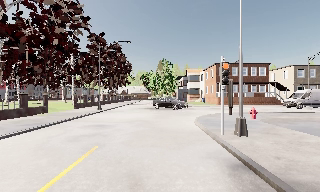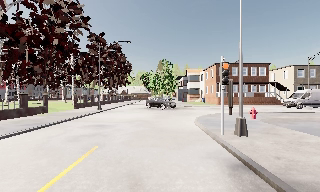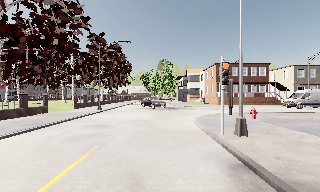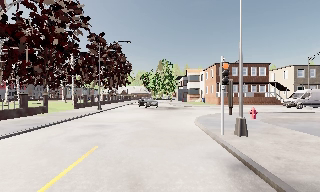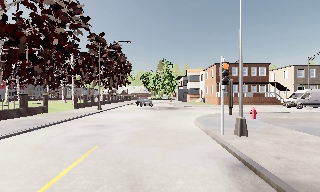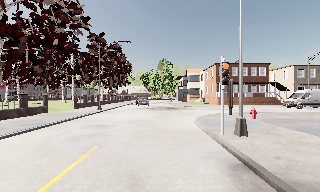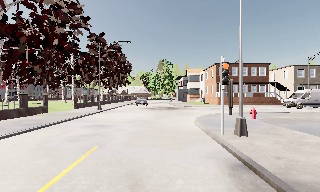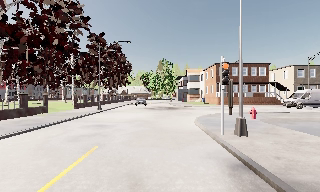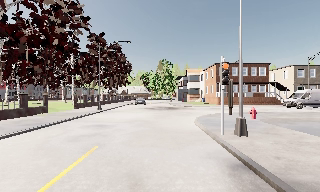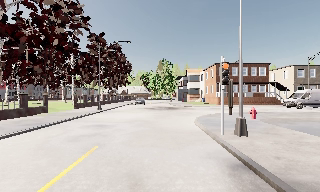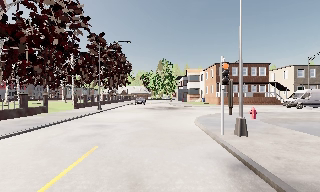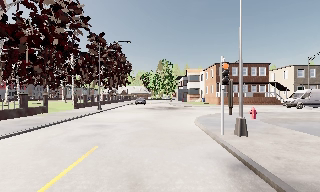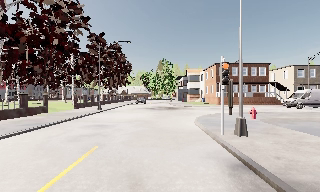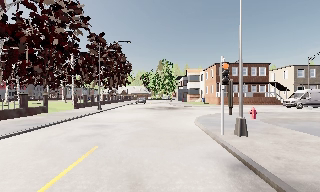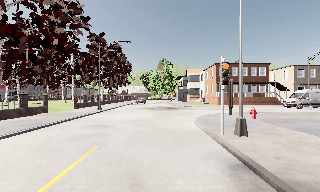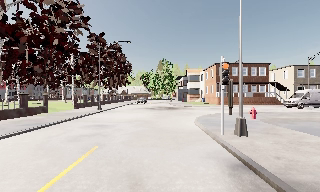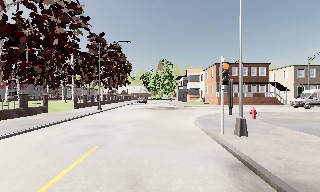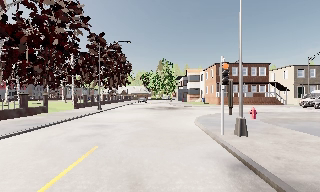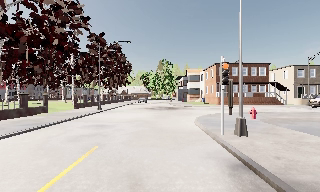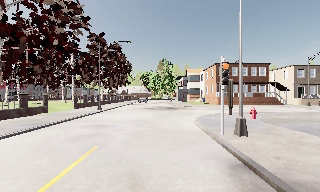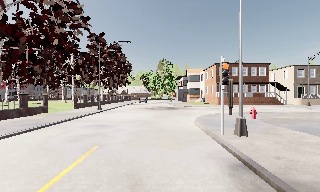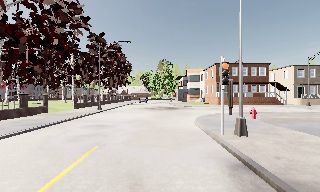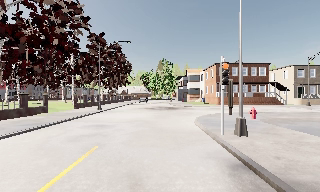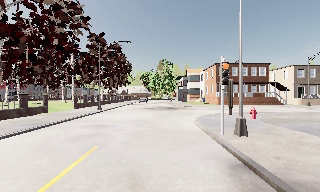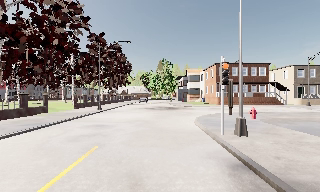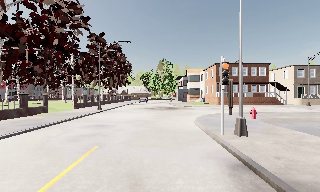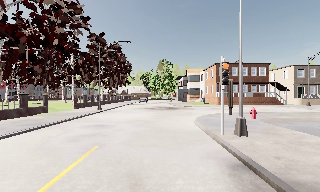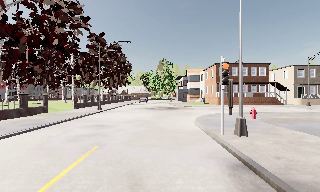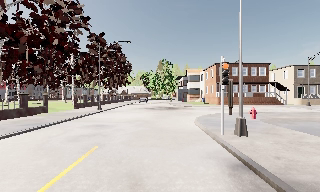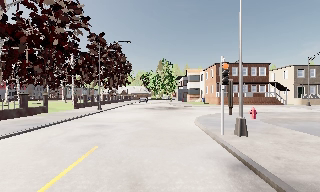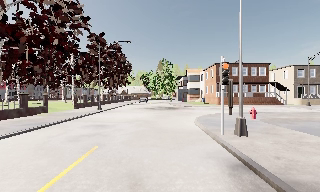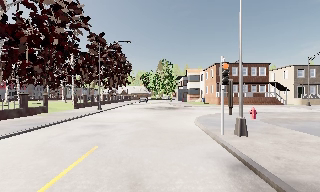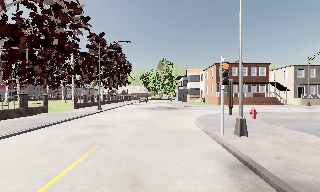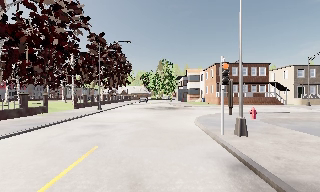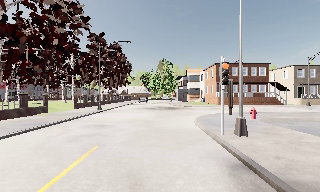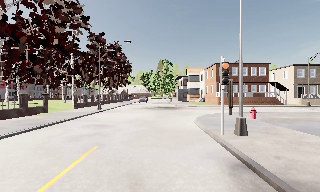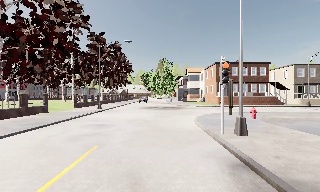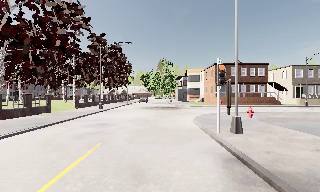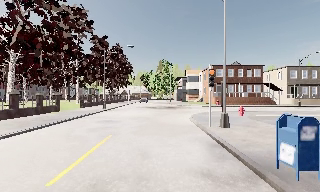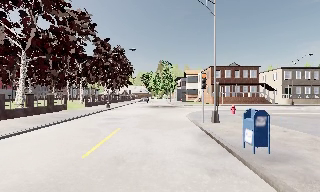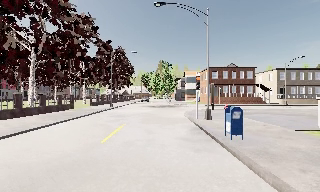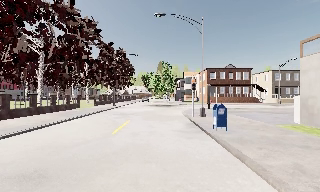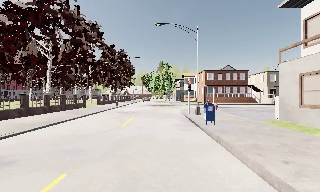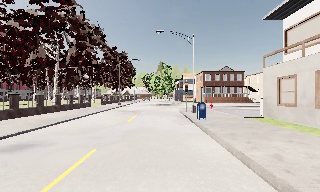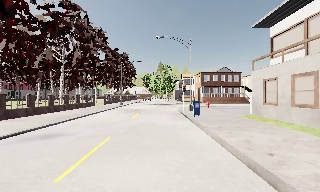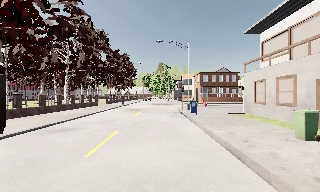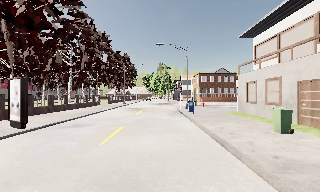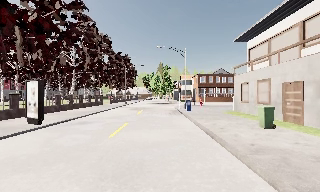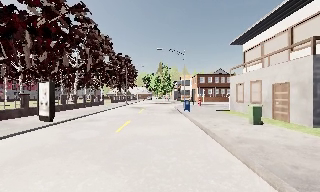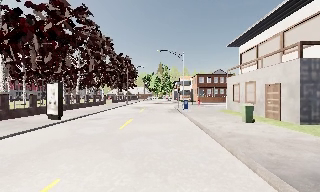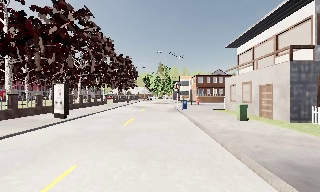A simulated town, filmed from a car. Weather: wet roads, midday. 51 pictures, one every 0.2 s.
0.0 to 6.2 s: The camera keeps its place and its aim.
6.2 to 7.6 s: The camera travels backward, about 1.5 m, so what stands in front gets smaller. It gains speed.
7.6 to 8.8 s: The camera travels backward, about 9 m, so what stands in front gets smaller.
8.8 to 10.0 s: The camera travels backward, about 6 m, so what stands in front gets smaller. It loses speed.
The film runs backward here.
